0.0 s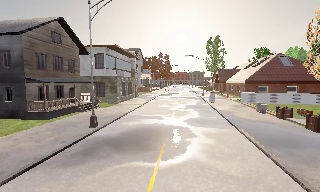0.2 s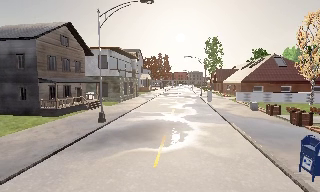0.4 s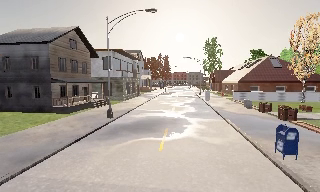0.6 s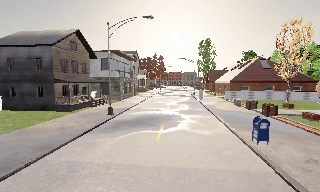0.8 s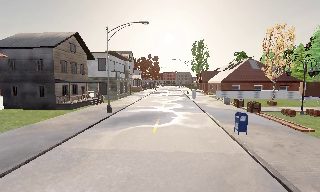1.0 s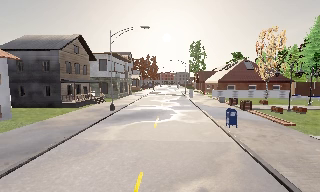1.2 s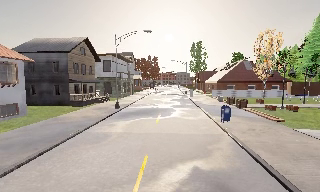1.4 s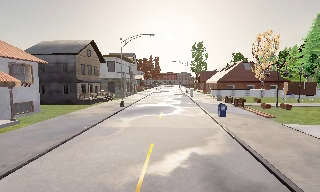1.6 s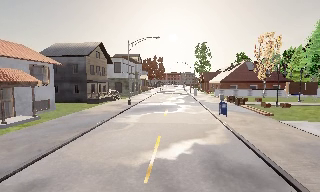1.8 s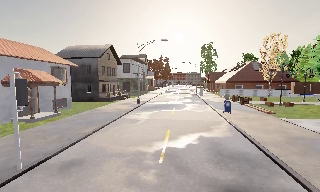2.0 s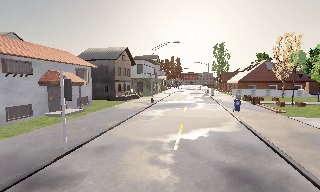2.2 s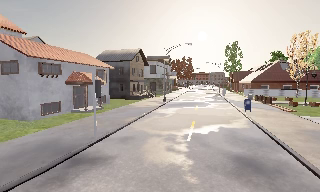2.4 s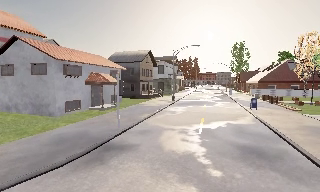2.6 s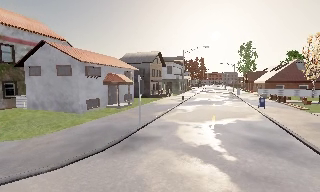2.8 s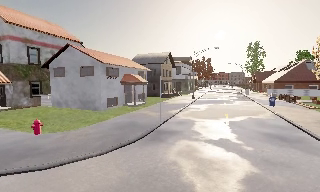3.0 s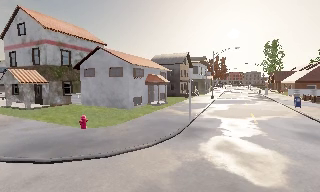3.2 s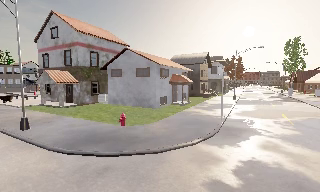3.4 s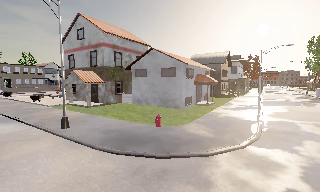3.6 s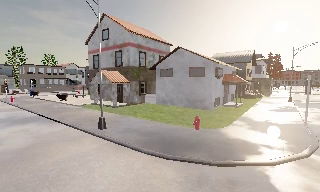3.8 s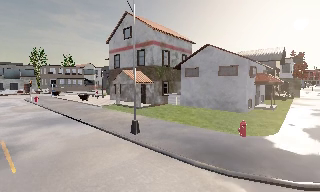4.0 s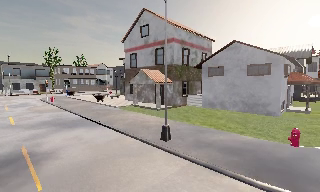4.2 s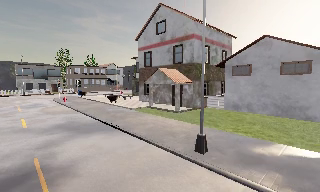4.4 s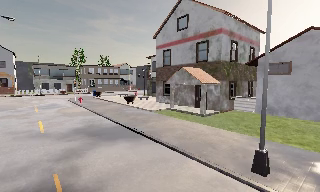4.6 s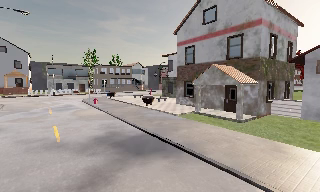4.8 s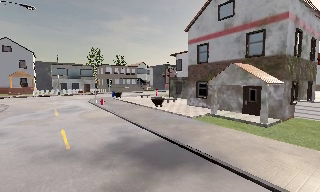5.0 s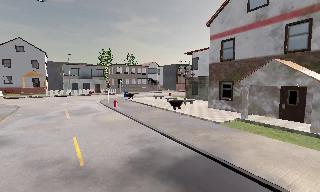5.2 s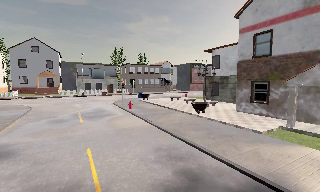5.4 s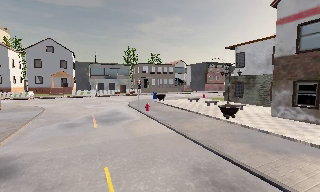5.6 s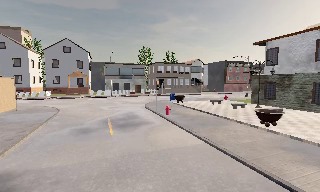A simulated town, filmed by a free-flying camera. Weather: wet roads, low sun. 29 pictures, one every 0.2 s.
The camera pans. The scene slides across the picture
to the right.
The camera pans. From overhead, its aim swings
counterclockwise.
0.0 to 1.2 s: The camera travels backward, about 7 m, so what stands in front gets smaller.
1.2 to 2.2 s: The scene slides to the right, as the camera pans about 10 degrees to its left. It travels backward, about 6 m, so what stands in front gets smaller.
2.2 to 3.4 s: The camera swings to its left by about 20 degrees, and the scene slides to the right. It travels to its left and backward, about 8 m, so close, fixed things drift to the right.
3.4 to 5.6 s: The camera swings to its left by about 35 degrees, and the scene slides to the right. It travels forward and to its left, about 18 m.
The film runs backward here.
